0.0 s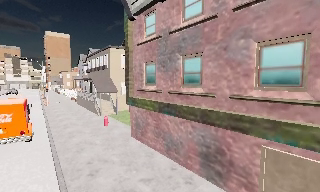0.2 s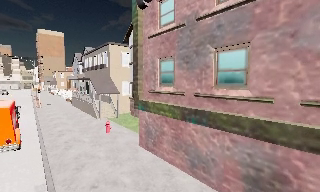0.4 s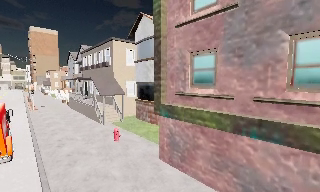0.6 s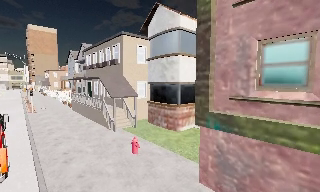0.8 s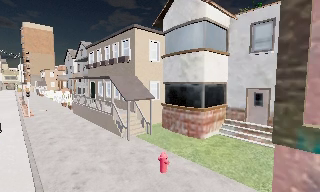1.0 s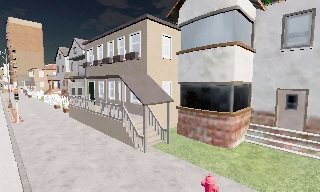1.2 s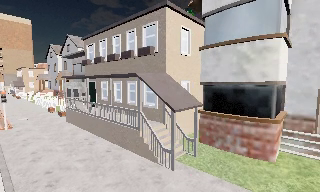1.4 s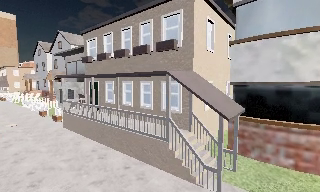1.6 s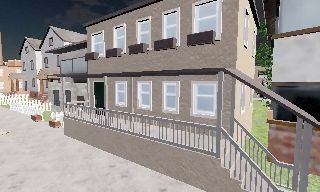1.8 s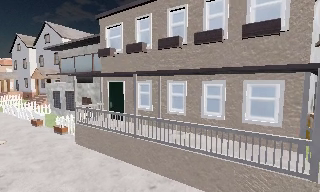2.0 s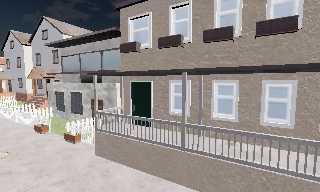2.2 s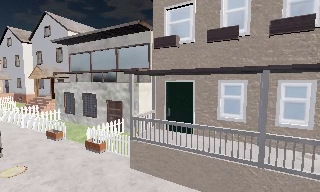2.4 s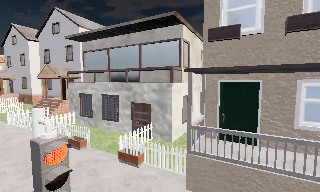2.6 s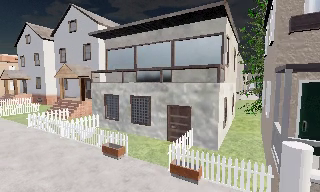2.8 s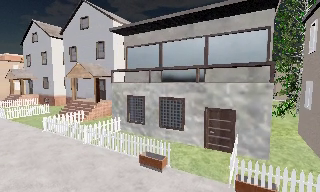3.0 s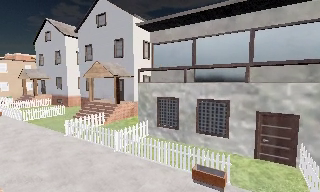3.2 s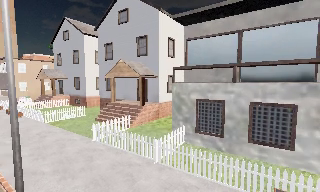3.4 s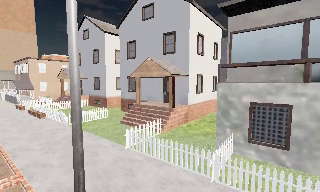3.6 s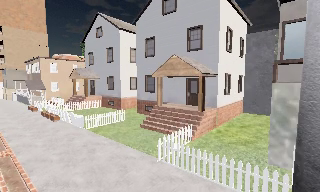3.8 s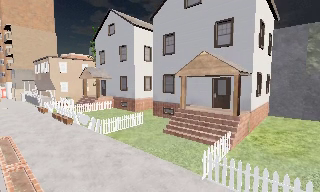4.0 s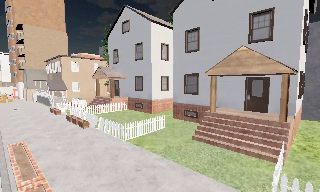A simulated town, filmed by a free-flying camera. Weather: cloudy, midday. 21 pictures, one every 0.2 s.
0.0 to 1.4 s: The camera pans to its right, which is clockwise from overhead, by about 15 degrees. It travels forward and to its left, about 15 m, so what stands in front looms larger.
1.4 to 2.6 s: The camera travels to its left and forward, about 14 m, so close, fixed things drift to the right.
2.6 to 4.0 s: The scene slides to the right, as the camera pans about 15 degrees to its left. It travels to its left and forward, about 14 m, so close, fixed things drift to the right.
The film runs forward here.
